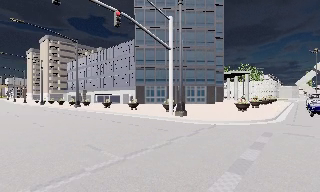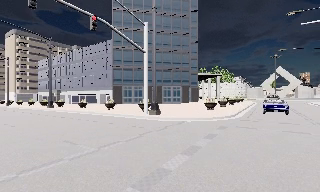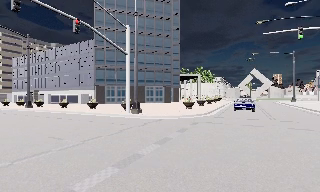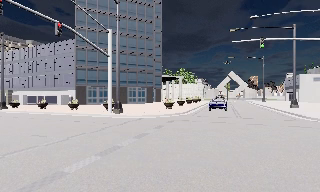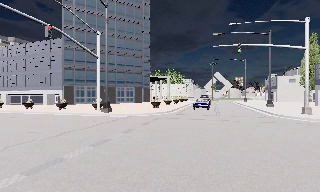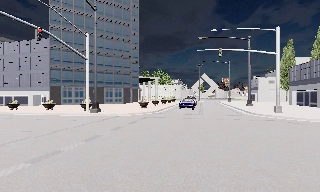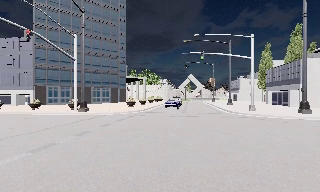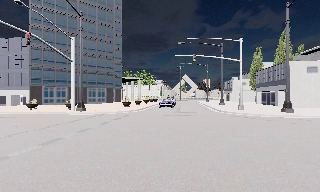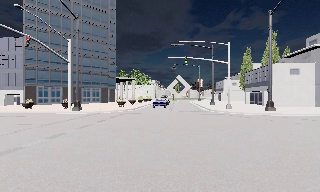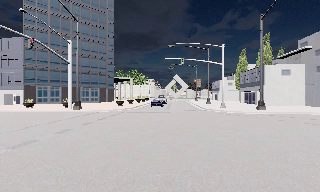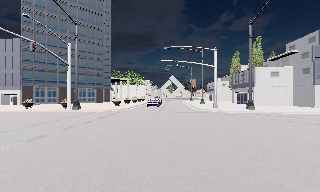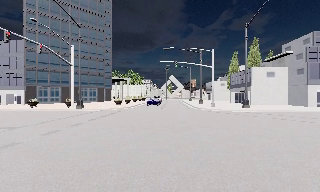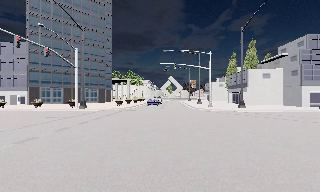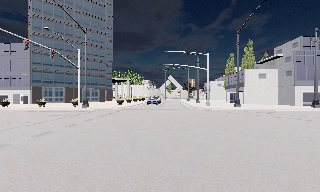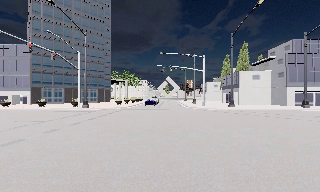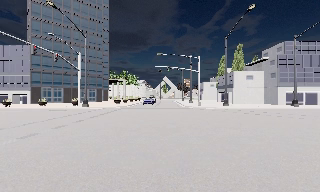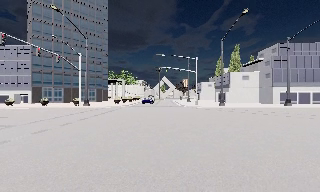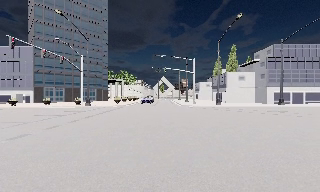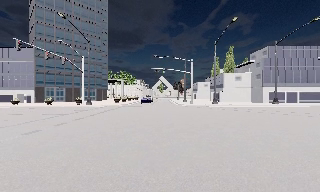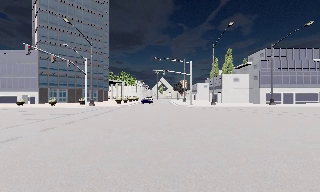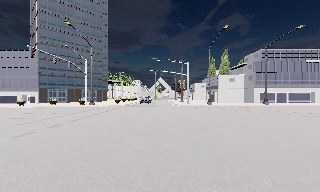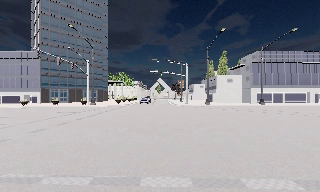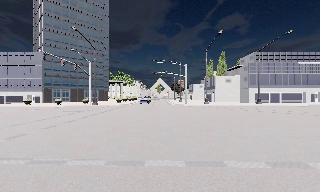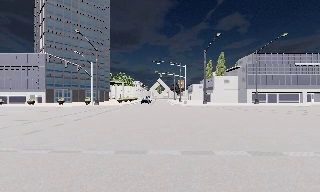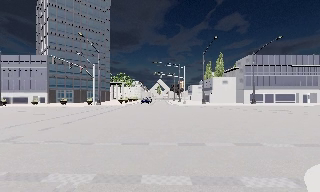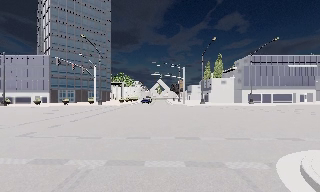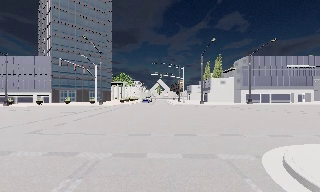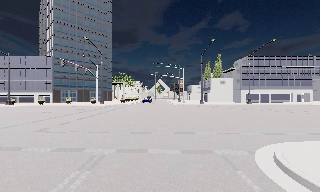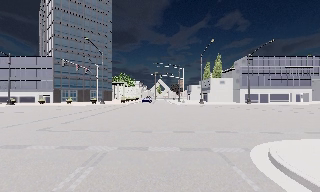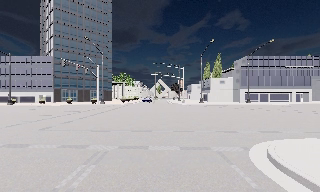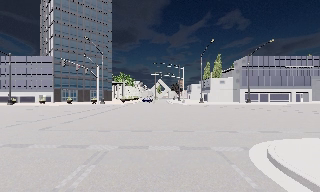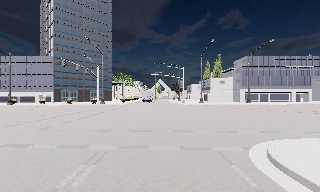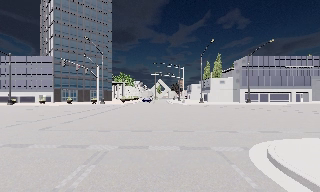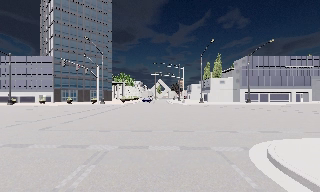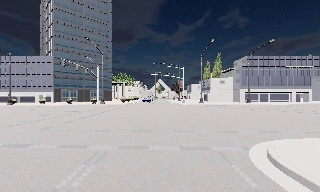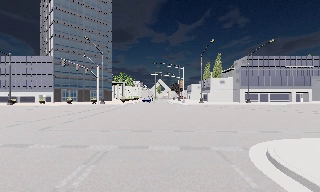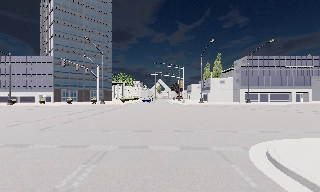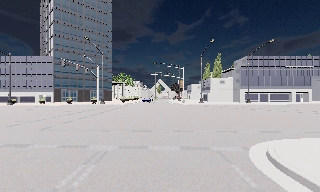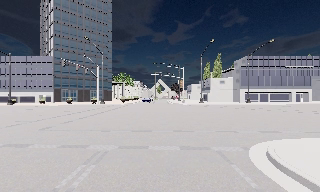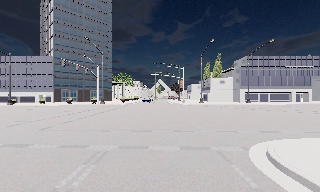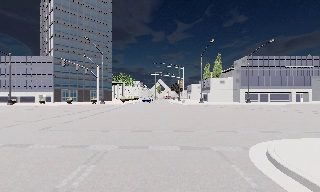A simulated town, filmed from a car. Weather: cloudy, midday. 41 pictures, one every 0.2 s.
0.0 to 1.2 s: The camera swings to its right by about 30 degrees, and the scene slides to the left. It travels backward, about 6 m.
1.2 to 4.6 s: The camera travels backward, about 15 m, so what stands in front gets smaller.
4.6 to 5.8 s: The camera travels backward, about 3 m, so what stands in front gets smaller. It loses speed.
5.8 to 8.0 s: The camera keeps its place and its aim.
The film runs backward here.
